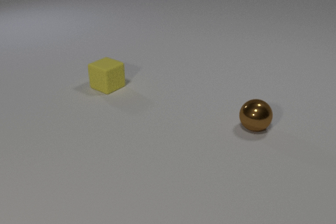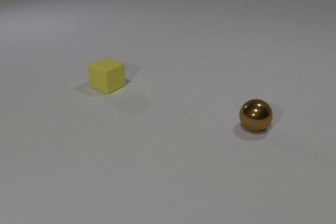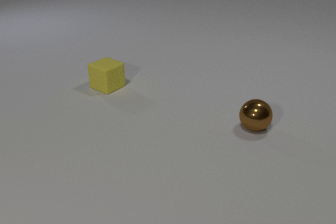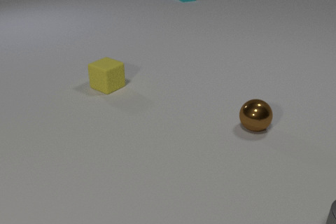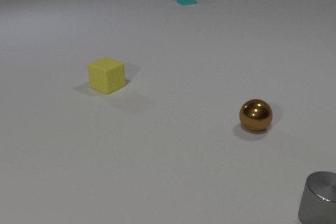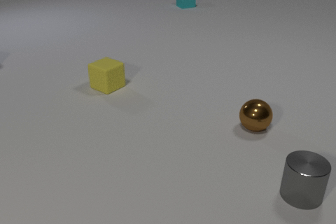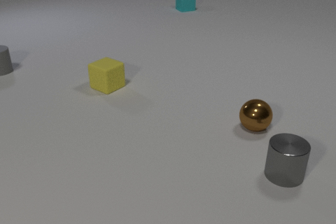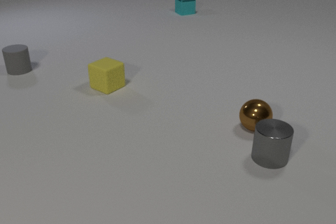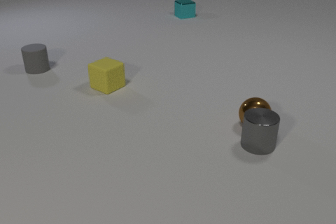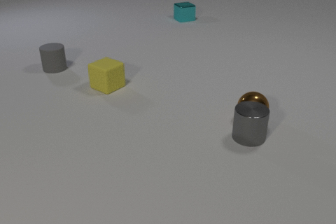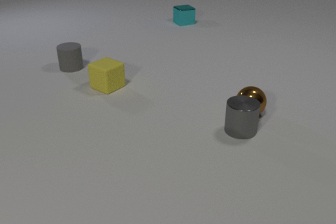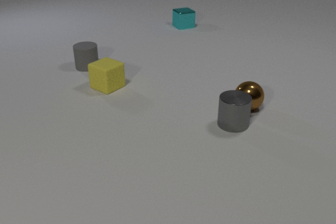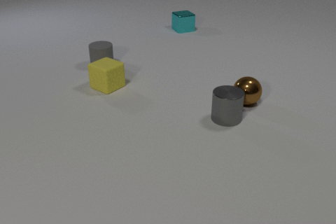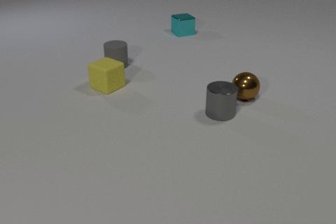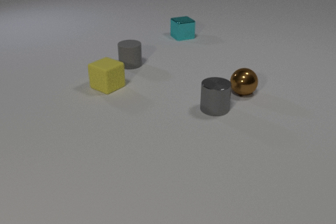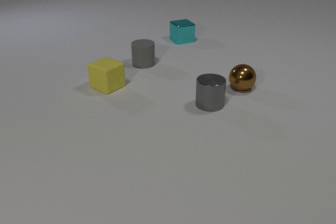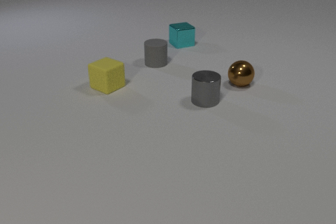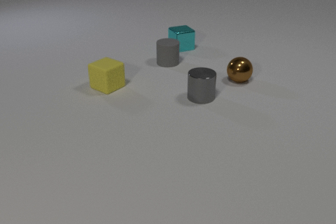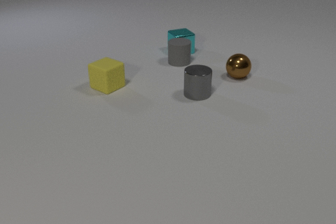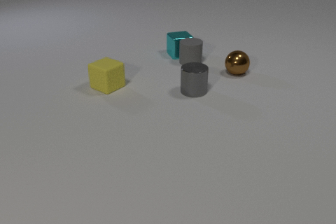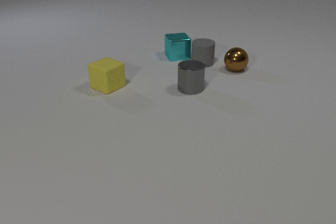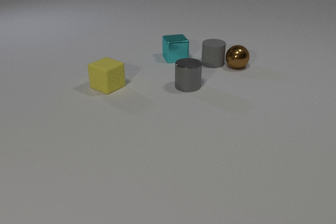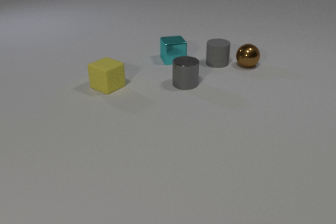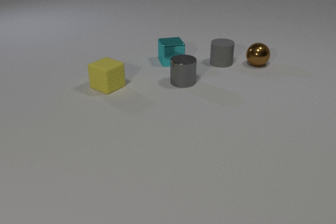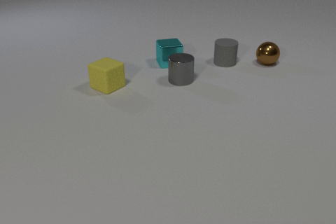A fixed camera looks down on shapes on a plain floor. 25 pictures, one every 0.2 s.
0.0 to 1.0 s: The gray metal cylinder comes in at the right edge, slides away from the camera and to the left. The cyan metal cube comes in at the top edge, slides toward the camera.
1.0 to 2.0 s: The gray metal cylinder slides away from the camera and to the left. The brown metal sphere rolls away from the camera. The cyan metal cube slides toward the camera. The gray rubber cylinder comes in at the left edge, slides to the right. The gray metal cylinder and the brown metal sphere collide.
2.0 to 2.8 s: The gray metal cylinder slides away from the camera and to the left. The brown metal sphere rolls away from the camera. The cyan metal cube slides toward the camera. The gray rubber cylinder slides to the right.
2.8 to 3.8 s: The gray metal cylinder slides away from the camera and to the left. The brown metal sphere rolls away from the camera. The cyan metal cube slides toward the camera. The gray rubber cylinder slides to the right. The cyan metal cube and the gray rubber cylinder collide.
3.8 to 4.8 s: The gray metal cylinder slides away from the camera and to the left. The brown metal sphere rolls away from the camera and to the right. The cyan metal cube slides toward the camera and to the left. The gray rubber cylinder slides to the right. The brown metal sphere and the gray rubber cylinder collide.
What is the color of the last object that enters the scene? gray.
How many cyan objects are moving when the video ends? 1.
How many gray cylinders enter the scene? 2.
